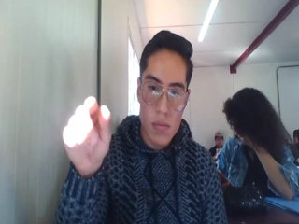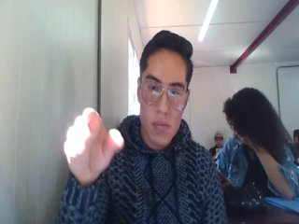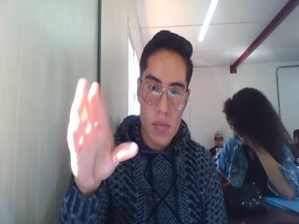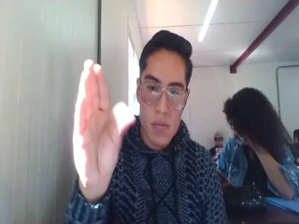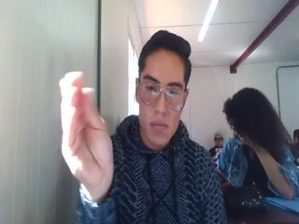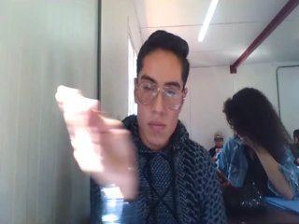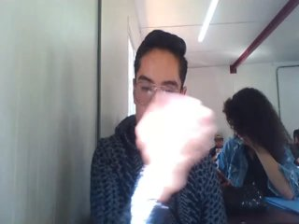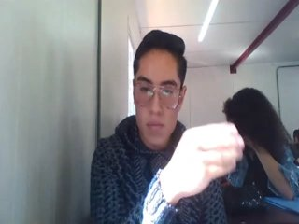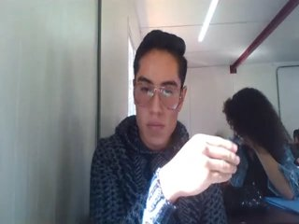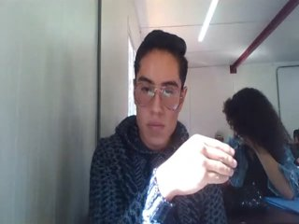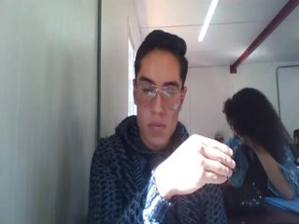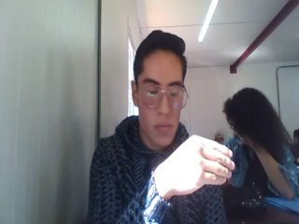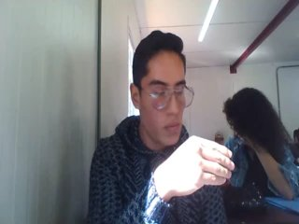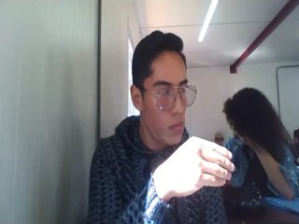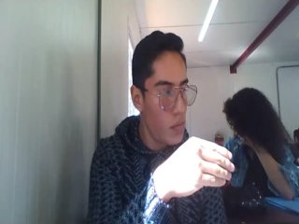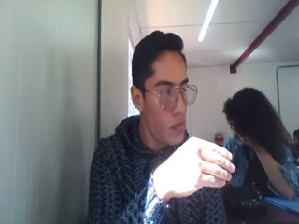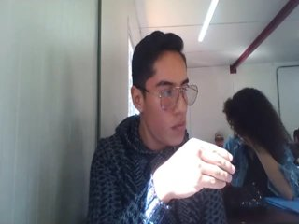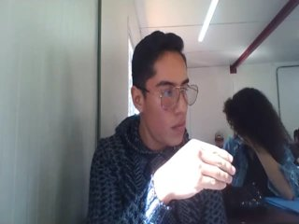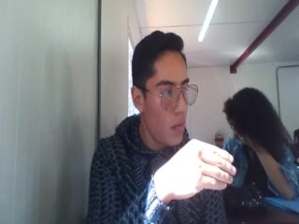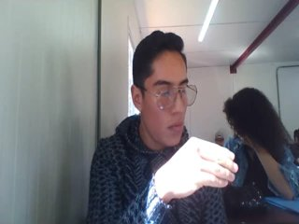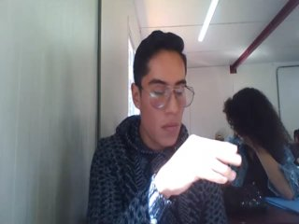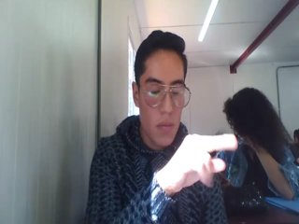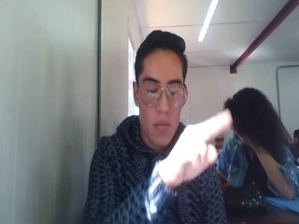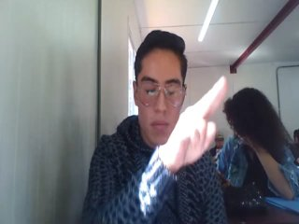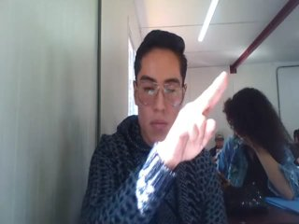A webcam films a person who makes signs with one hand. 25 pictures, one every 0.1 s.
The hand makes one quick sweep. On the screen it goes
to the right.
0.3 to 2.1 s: On the screen the hand sweeps to the right. The name of the sign: Throw left.
